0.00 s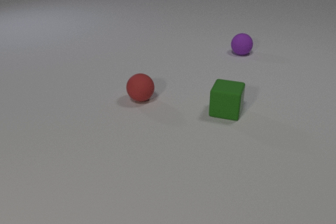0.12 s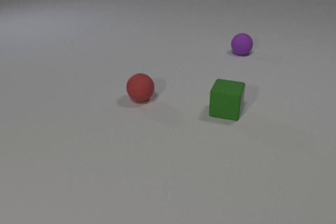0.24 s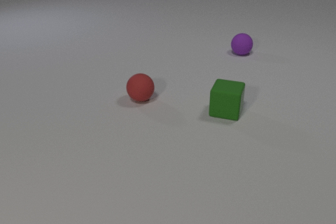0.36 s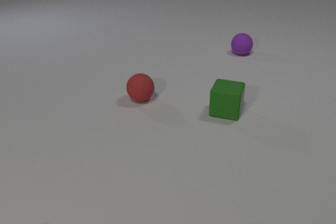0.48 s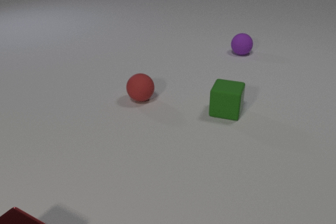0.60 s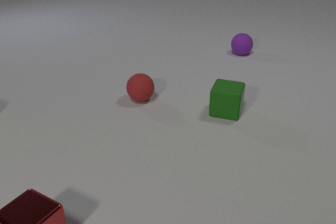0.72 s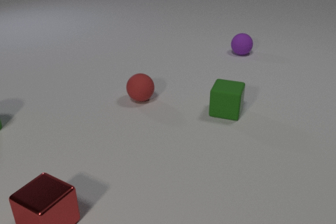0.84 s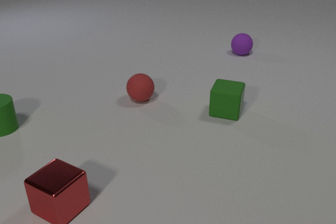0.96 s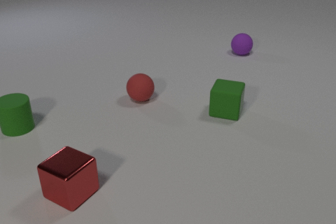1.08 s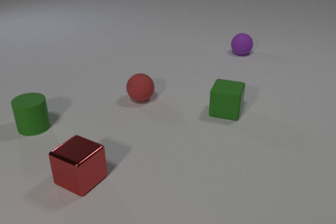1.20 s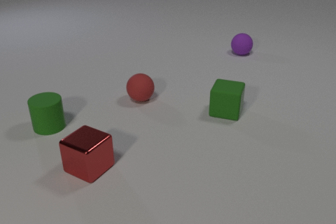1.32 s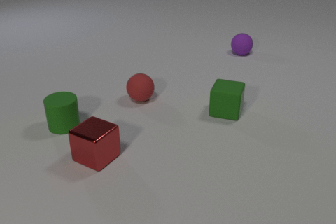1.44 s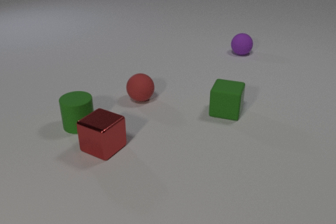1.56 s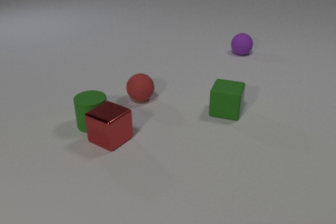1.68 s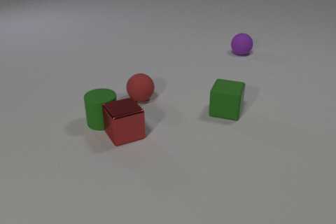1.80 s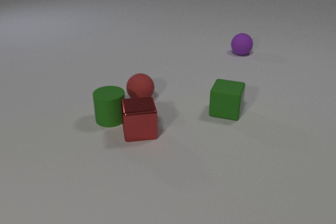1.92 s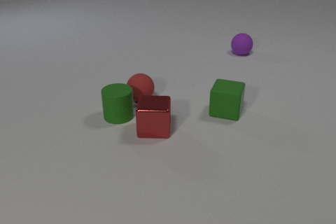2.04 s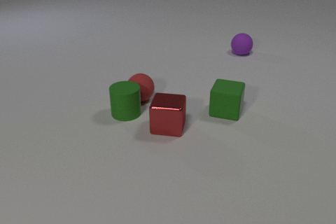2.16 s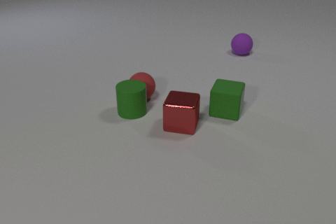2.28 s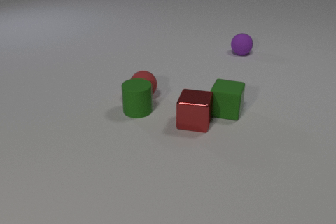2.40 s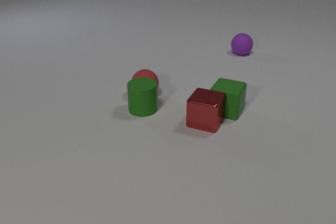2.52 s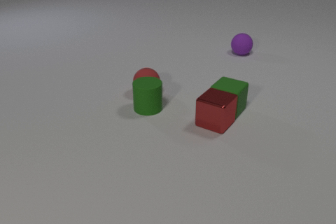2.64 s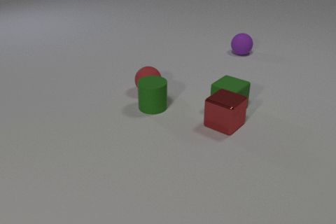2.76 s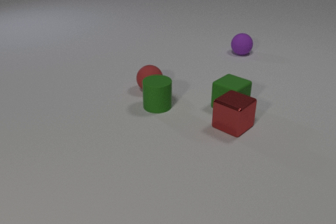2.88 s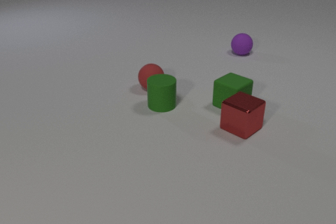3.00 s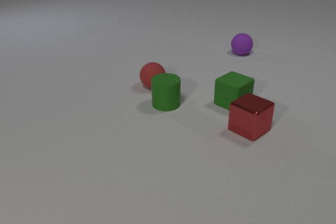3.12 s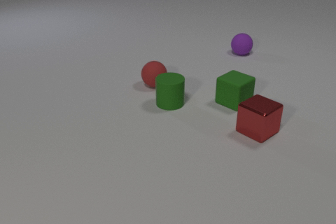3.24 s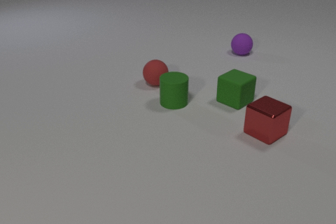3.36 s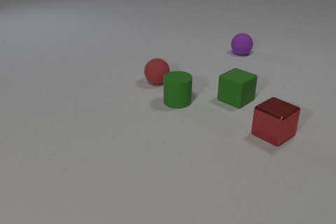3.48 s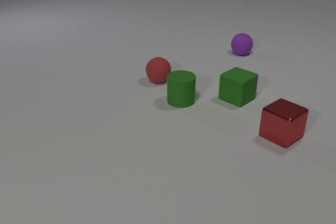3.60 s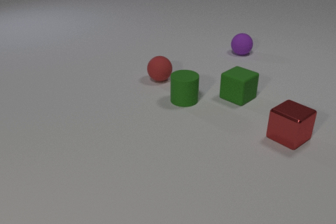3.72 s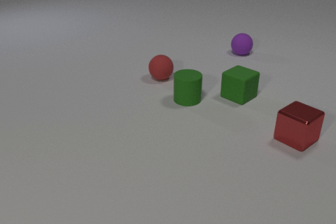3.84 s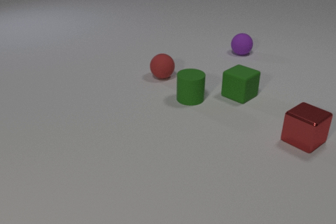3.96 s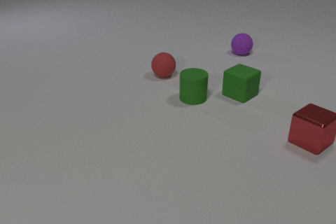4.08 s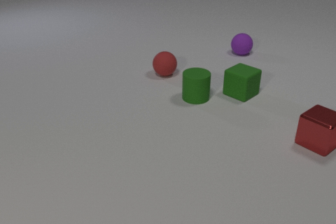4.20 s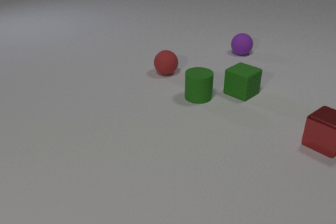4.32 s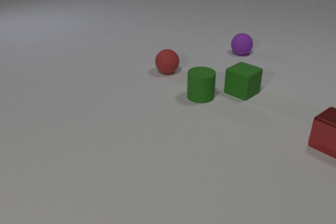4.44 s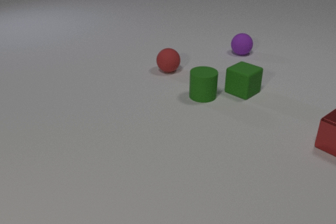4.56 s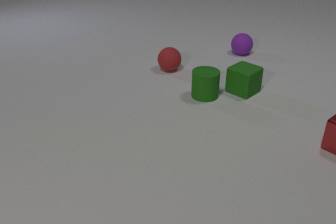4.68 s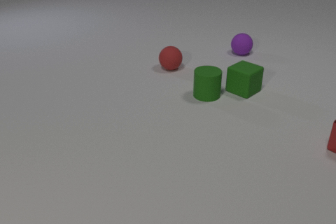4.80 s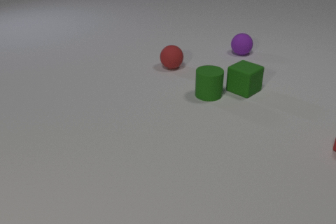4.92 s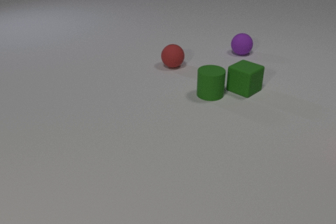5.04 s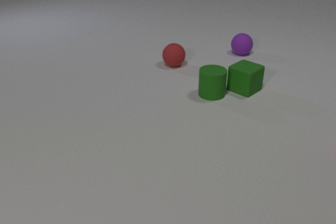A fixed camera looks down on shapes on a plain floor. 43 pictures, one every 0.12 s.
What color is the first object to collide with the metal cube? green.
How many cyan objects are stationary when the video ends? 0.
What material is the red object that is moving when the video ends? rubber.
0.00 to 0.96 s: The green rubber cylinder comes in at the left edge, slides to the right. The red metal cube comes in at the bottom edge, slides away from the camera and to the right.
0.96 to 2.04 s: The green rubber cylinder slides to the right. The red metal cube slides away from the camera and to the right, spins clockwise seen from above by about 75 degrees, its near face sliding to the left. The green rubber cylinder and the red metal cube collide.
2.04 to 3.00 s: The green rubber cylinder slides to the right and away from the camera. The red metal cube slides to the right, spins clockwise seen from above by about 30 degrees, its near face sliding to the left. The green rubber cube slides away from the camera, spins so that its near face slides to the left, clockwise seen from above. The red rubber sphere rolls away from the camera and to the right. The green rubber cylinder and the red rubber sphere collide. The red metal cube and the green rubber cube collide.
3.00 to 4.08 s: The green rubber cylinder slides to the right and away from the camera. The red metal cube slides to the right. The green rubber cube slides away from the camera. The red rubber sphere rolls away from the camera and to the right.
4.08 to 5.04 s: The green rubber cylinder slides to the right and away from the camera. The red metal cube slides to the right, leaves at the right edge. The green rubber cube slides away from the camera. The red rubber sphere rolls away from the camera.
